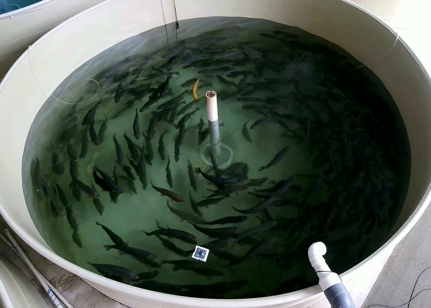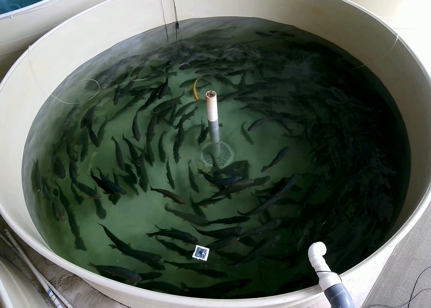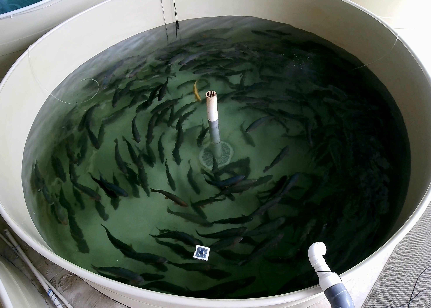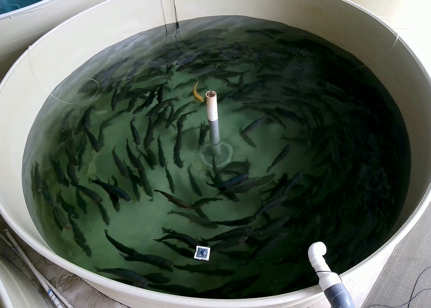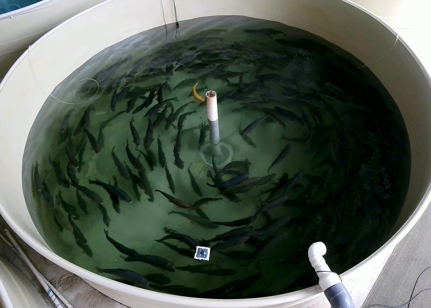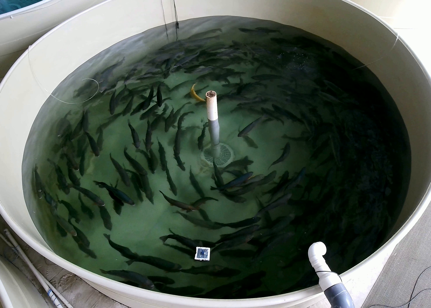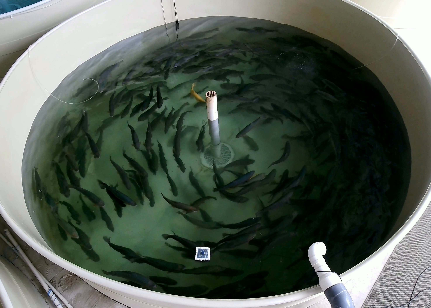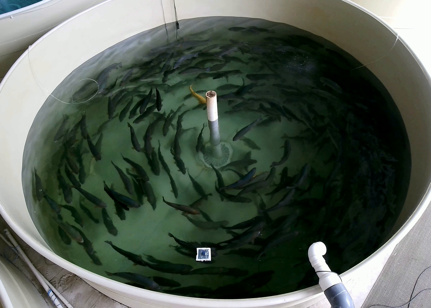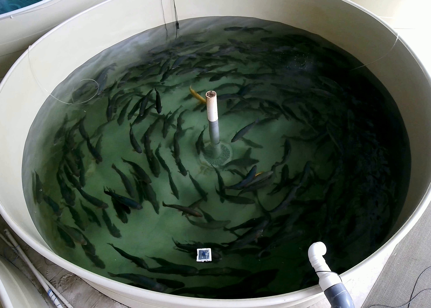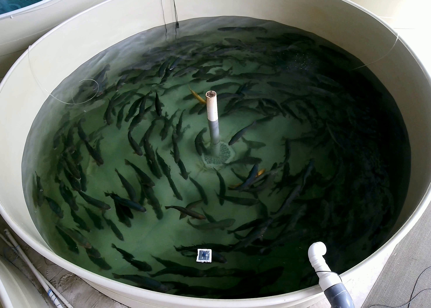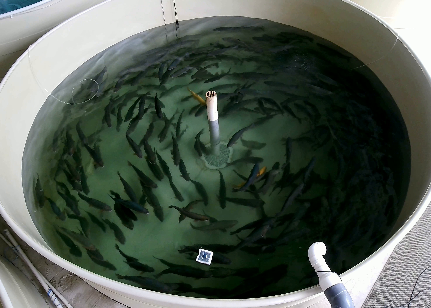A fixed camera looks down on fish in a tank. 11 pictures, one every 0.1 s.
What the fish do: Normal cruising.
